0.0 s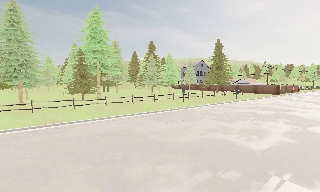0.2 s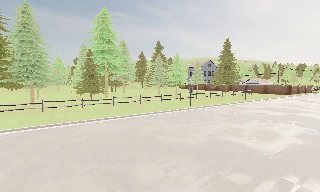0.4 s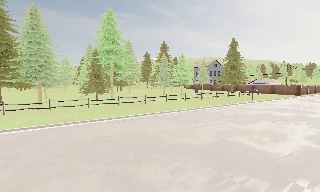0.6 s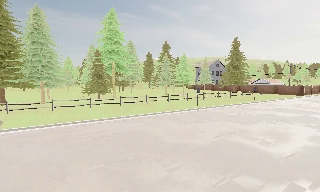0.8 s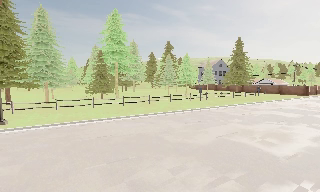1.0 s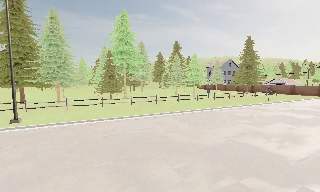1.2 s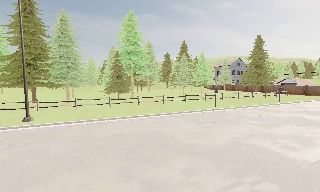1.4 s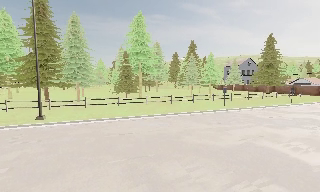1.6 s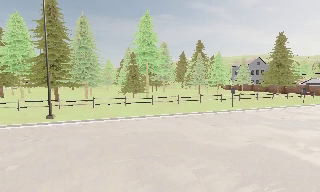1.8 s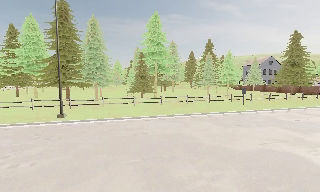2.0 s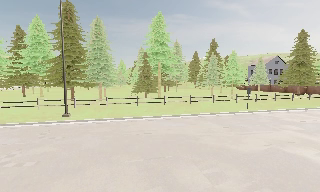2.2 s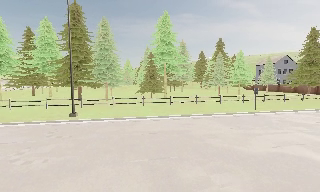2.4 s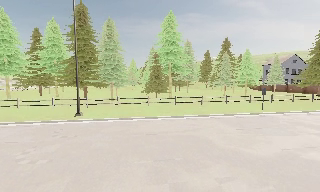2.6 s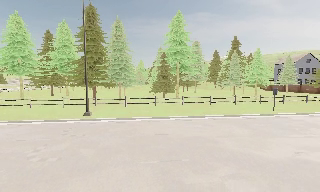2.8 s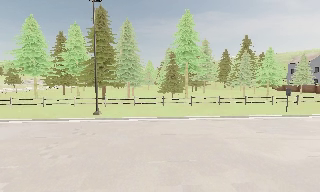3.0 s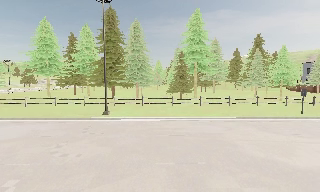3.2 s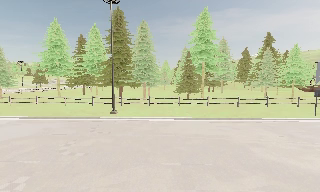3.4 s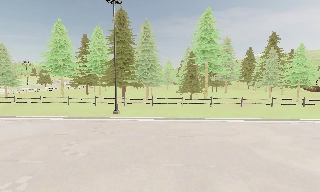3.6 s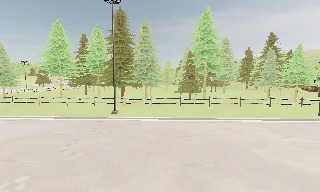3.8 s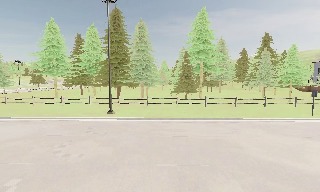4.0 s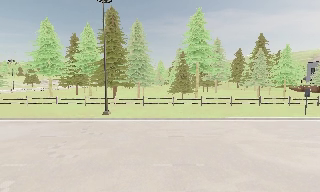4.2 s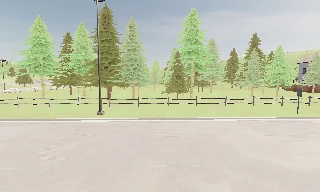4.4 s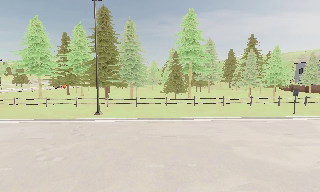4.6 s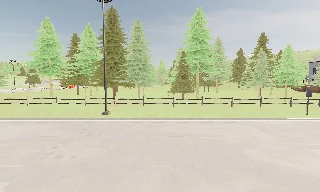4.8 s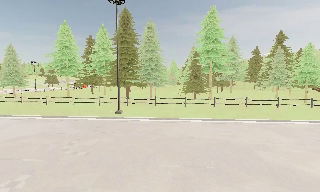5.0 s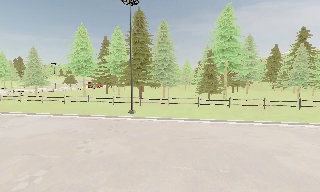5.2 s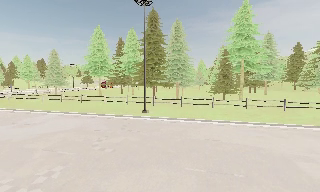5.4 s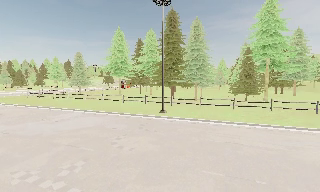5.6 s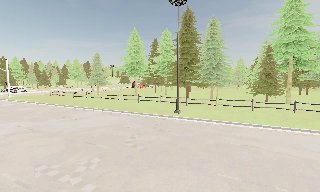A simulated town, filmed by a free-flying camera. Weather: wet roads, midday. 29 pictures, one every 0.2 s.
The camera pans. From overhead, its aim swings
counterclockwise.
The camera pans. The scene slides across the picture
to the right.
0.0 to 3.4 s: The camera swings to its left by about 40 degrees, and the scene slides to the right. It travels to its right and forward, about 1 m.
3.4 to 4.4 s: The camera shifts only a little, or ends up much as it began.
4.4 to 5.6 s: The camera pans to its left, which is counterclockwise from overhead, by about 30 degrees.
The film runs backward here.
